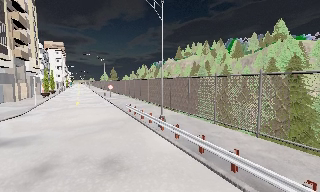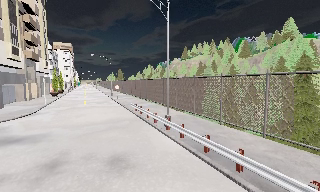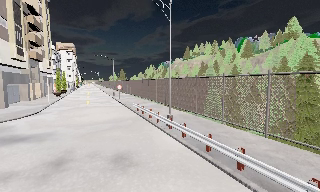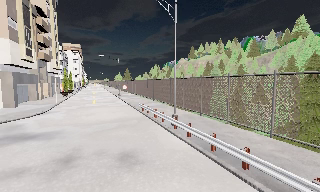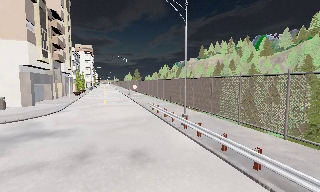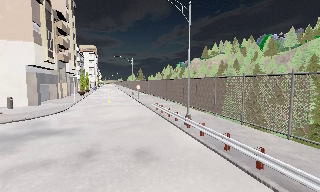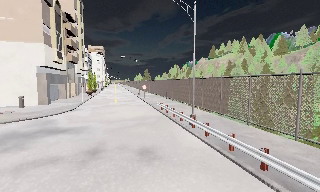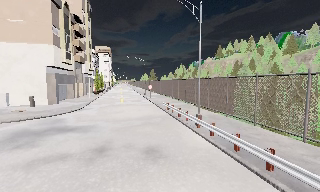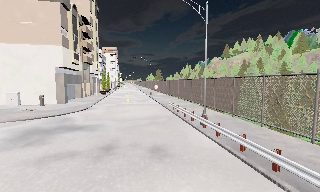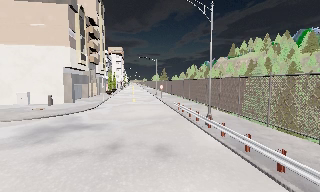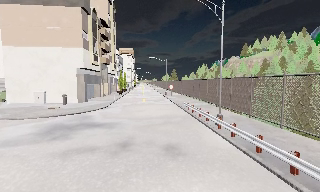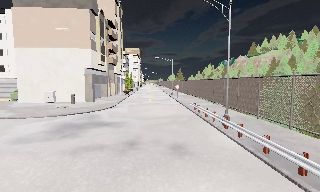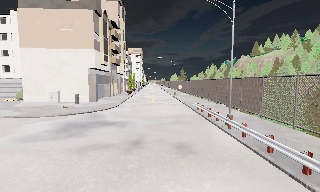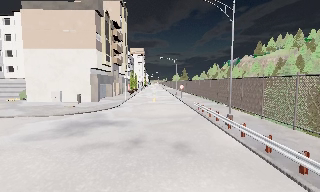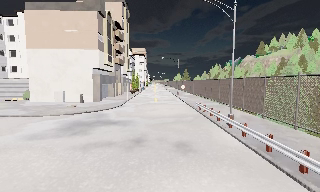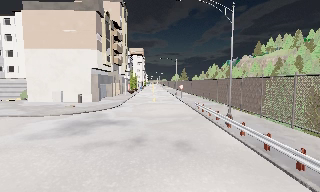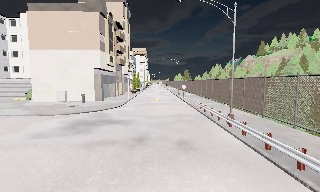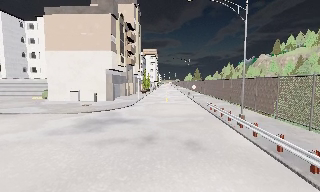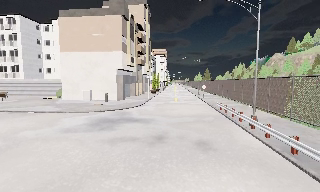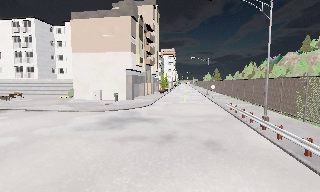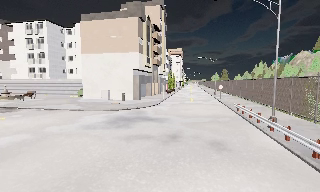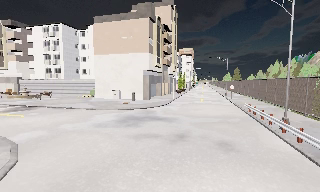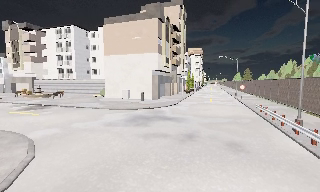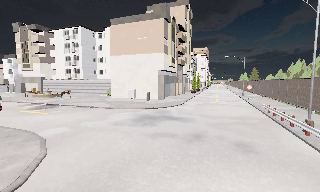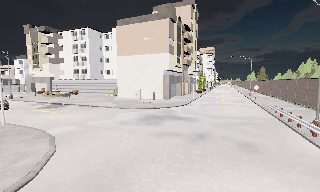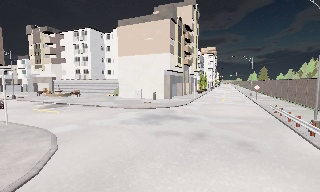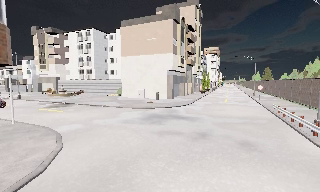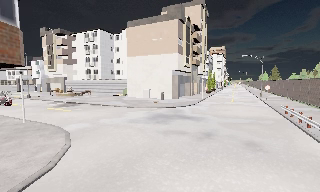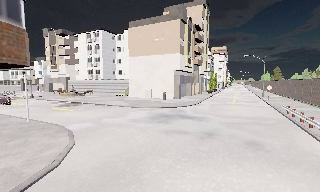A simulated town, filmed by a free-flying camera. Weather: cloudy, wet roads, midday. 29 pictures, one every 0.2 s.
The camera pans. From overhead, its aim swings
counterclockwise.
The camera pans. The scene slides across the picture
to the right.
0.0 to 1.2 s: The scene slides to the right, as the camera pans about 10 degrees to its left. It travels backward, about 0.5 m, so what stands in front gets smaller.
1.2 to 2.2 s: The scene slides to the right, as the camera pans about 10 degrees to its left.
2.2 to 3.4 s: The camera travels backward, about 0.5 m, so what stands in front gets smaller.
3.4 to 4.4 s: The camera pans to its left, which is counterclockwise from overhead, by about 15 degrees. It travels backward, about 0.5 m, so what stands in front gets smaller.
4.4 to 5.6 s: The camera travels backward, about 0.5 m, so what stands in front gets smaller.
The film runs backward here.
